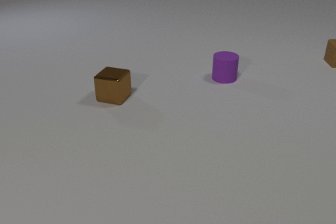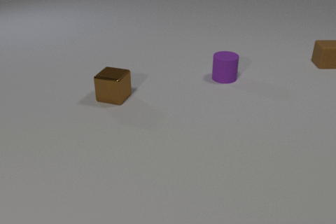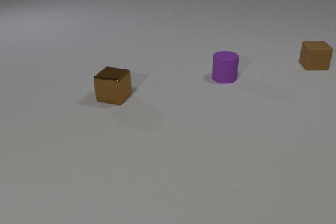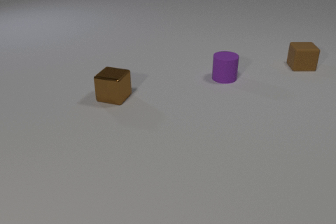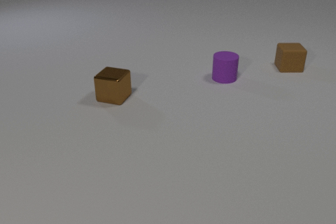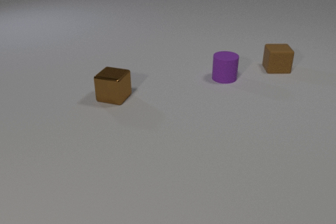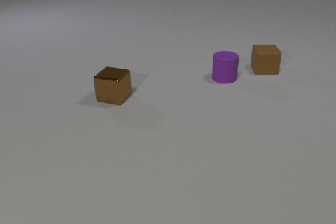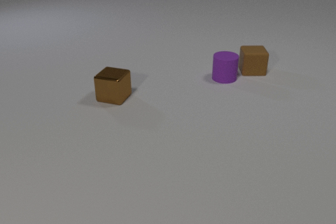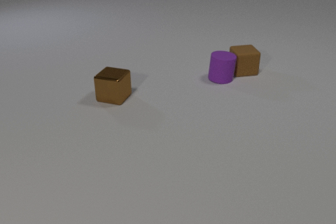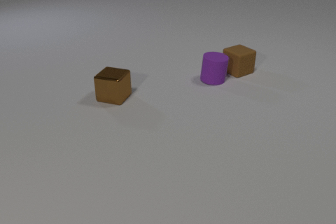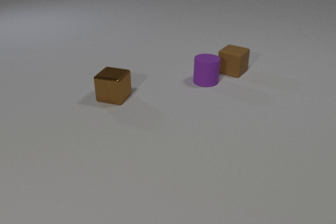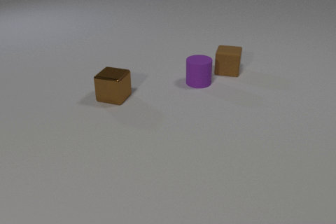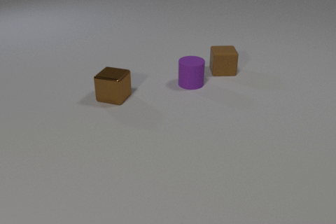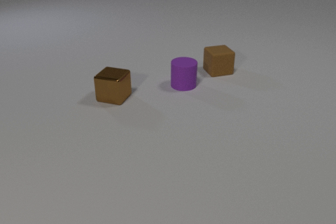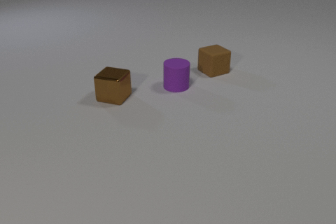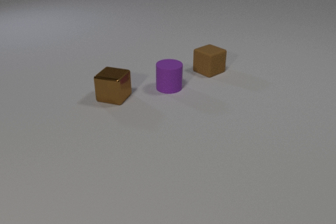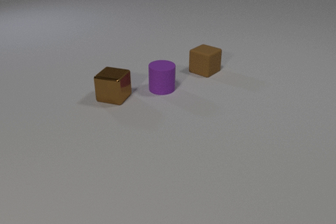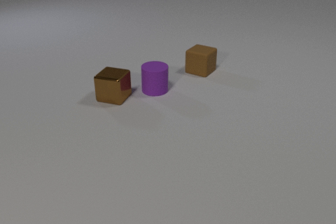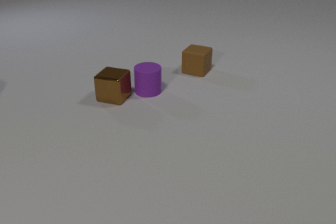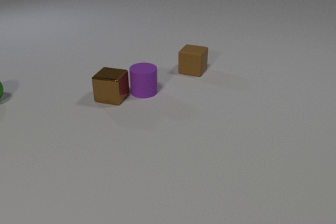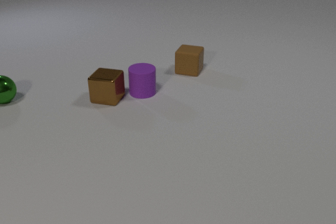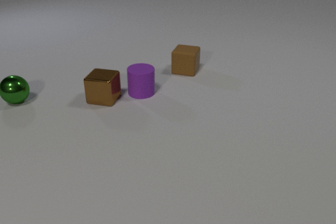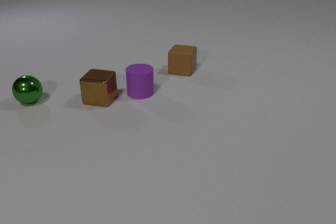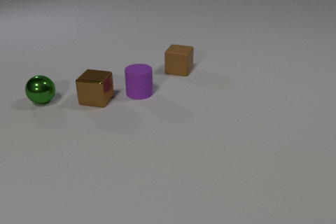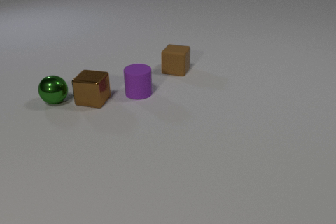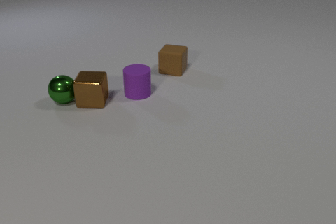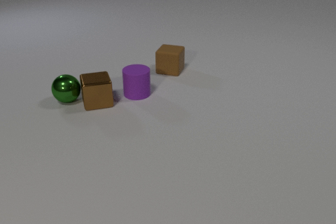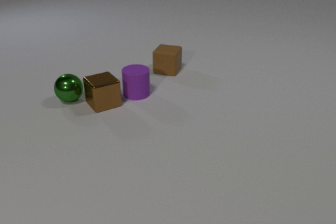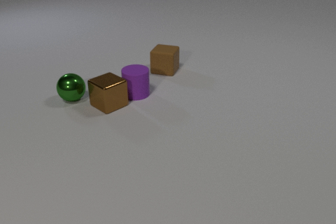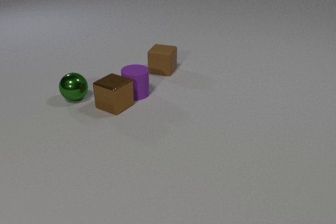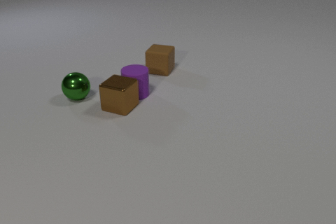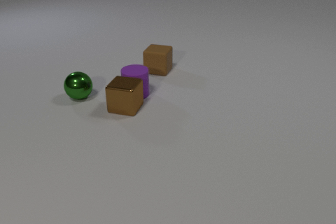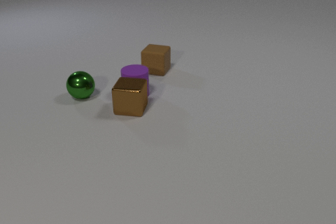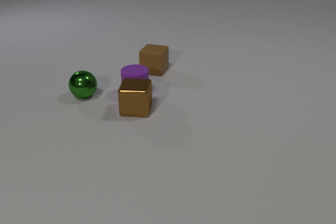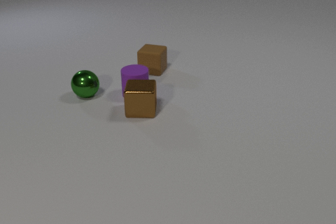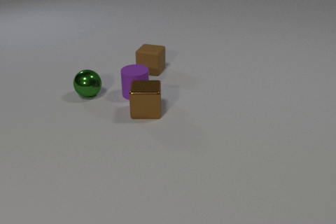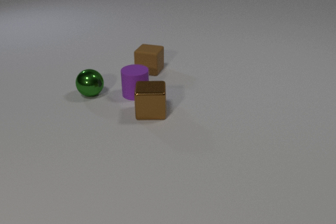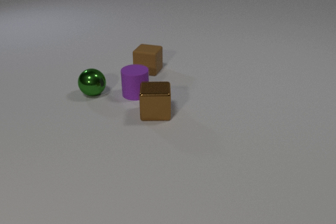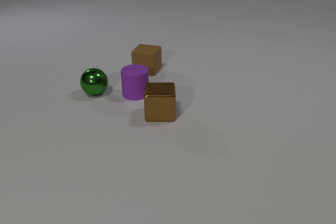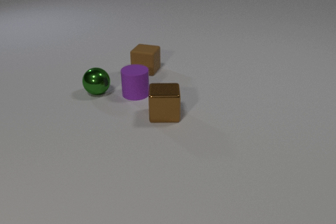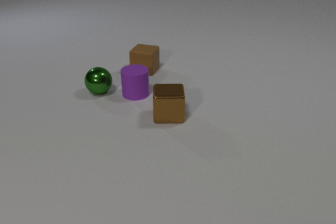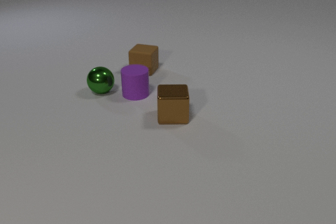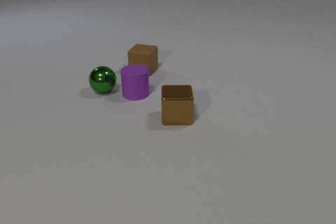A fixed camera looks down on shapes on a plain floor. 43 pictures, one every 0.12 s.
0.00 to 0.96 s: The brown rubber cube slides to the left and toward the camera. The brown rubber cube and the purple rubber cylinder collide.
0.96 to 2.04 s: The brown rubber cube slides to the left, spins counterclockwise seen from above by about 135 degrees, its near face sliding to the right. The purple rubber cylinder slides to the left and toward the camera.
2.04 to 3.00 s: The brown rubber cube slides to the left. The purple rubber cylinder slides to the left. The brown metal cube slides to the left. The green metal sphere comes in at the left edge, rolls to the right. The purple rubber cylinder and the brown metal cube collide. The brown metal cube and the green metal sphere collide.
3.00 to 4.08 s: The brown rubber cube slides to the left. The brown metal cube slides to the right and toward the camera, spins counterclockwise seen from above by about 90 degrees, its near face sliding to the right. The green metal sphere rolls to the right.
4.08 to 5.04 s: The brown rubber cube slides to the left. The brown metal cube slides to the right. The green metal sphere rolls to the right and away from the camera.
How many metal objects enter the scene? 1.
Are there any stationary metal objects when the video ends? no.
How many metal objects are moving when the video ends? 2.
